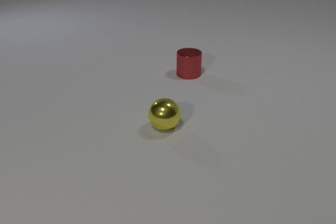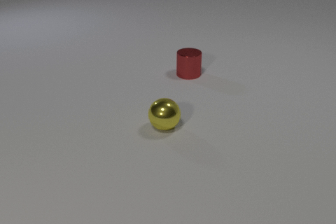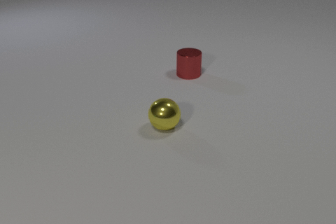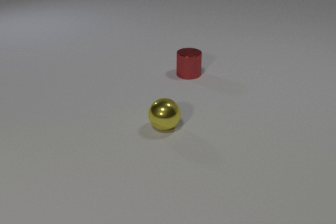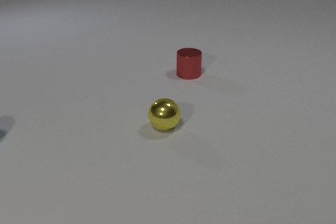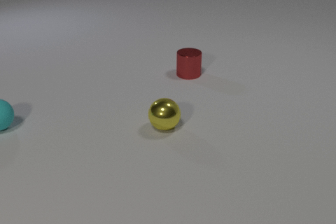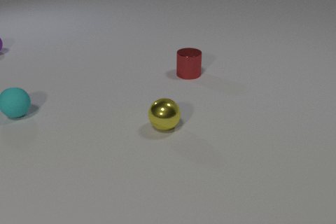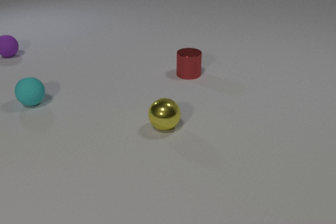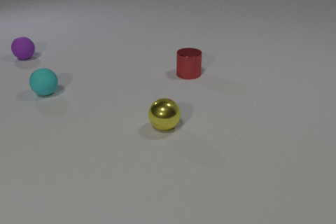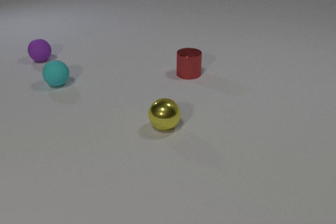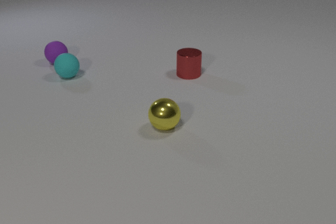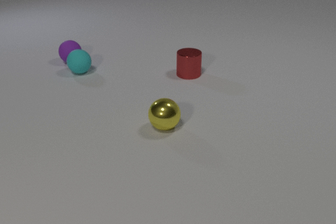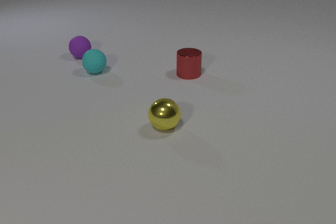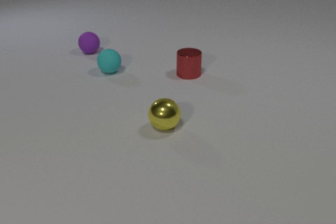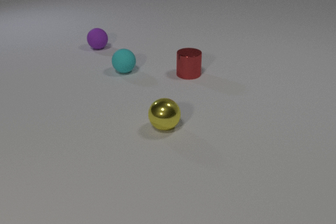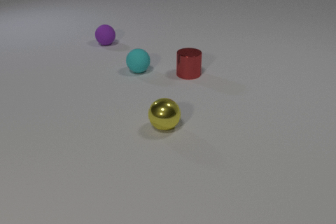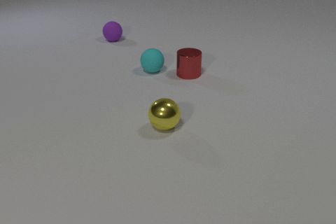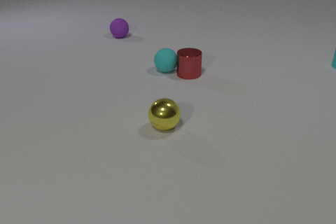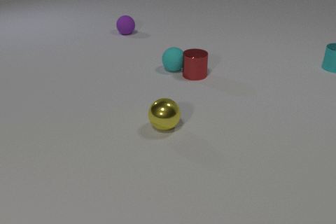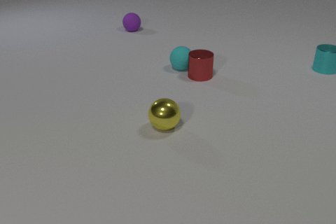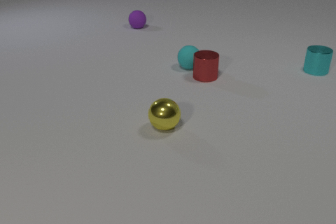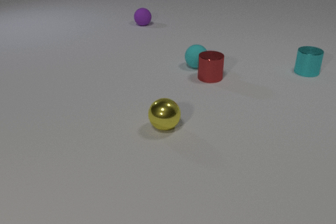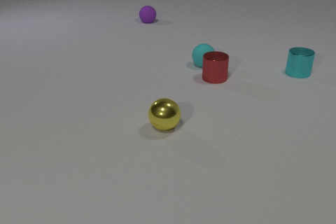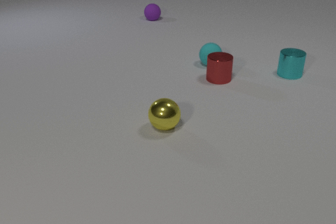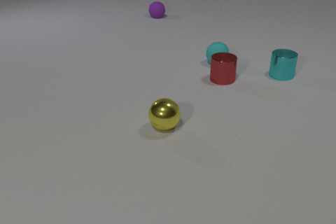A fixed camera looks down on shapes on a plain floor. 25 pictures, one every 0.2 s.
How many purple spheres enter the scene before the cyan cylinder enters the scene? 1.
How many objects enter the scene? 3.
What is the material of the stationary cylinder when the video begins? metal.
0.0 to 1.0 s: The cyan rubber sphere comes in at the left edge, rolls away from the camera and to the right.
1.0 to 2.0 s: The cyan rubber sphere rolls away from the camera and to the right. The purple rubber sphere comes in at the left edge, rolls to the right and toward the camera.
2.0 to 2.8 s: The cyan rubber sphere rolls to the right. The purple rubber sphere rolls to the right and away from the camera. The cyan rubber sphere and the purple rubber sphere collide.
2.8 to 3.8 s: The cyan rubber sphere rolls to the right. The purple rubber sphere rolls away from the camera and to the right. The red metal cylinder slides to the right. The cyan metal cylinder comes in at the right edge, slides to the left and toward the camera. The cyan rubber sphere and the red metal cylinder collide.
3.8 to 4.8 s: The cyan rubber sphere rolls to the right and away from the camera. The purple rubber sphere rolls away from the camera and to the right. The red metal cylinder slides to the right. The cyan metal cylinder slides to the left and toward the camera.
